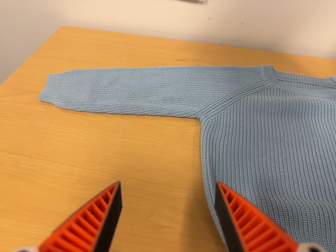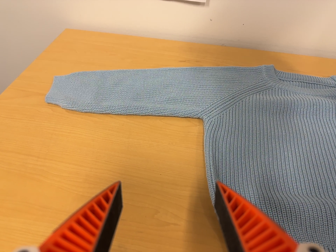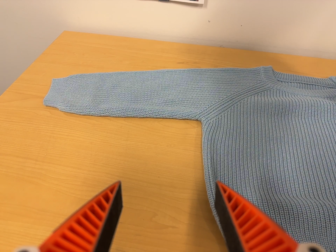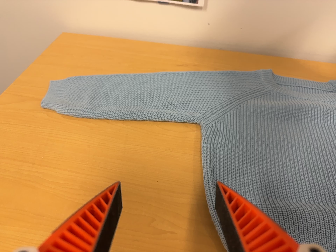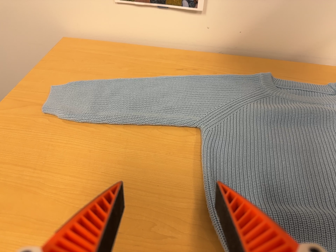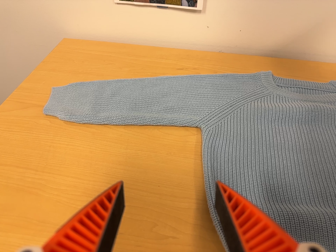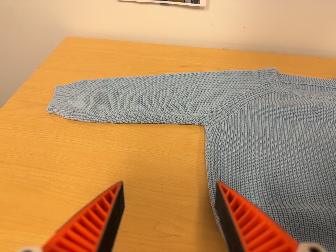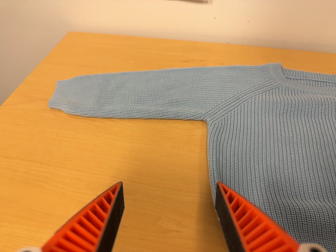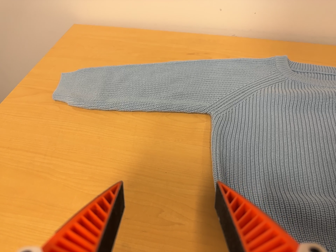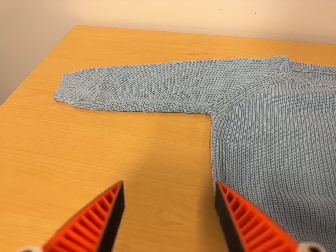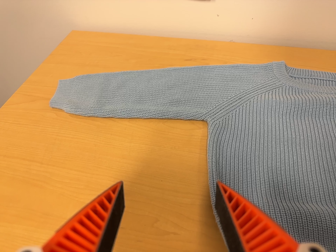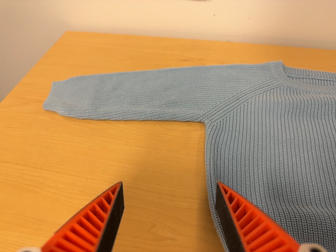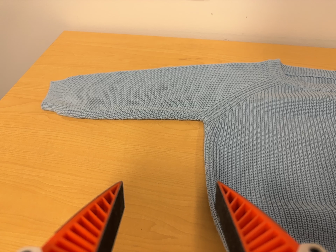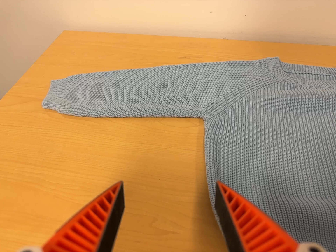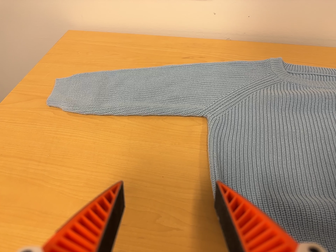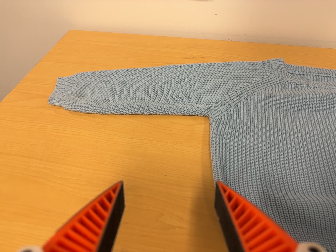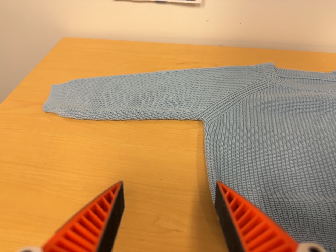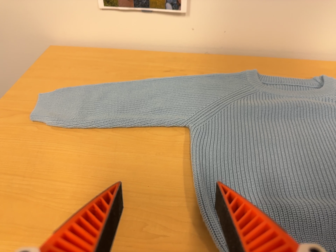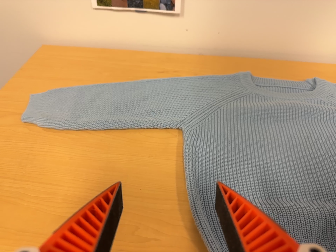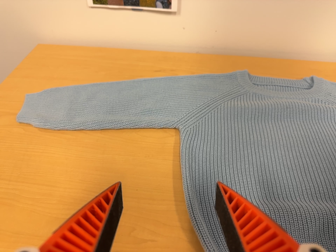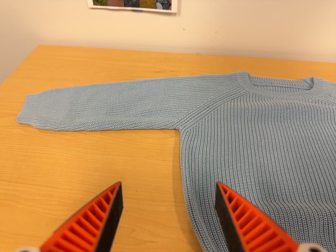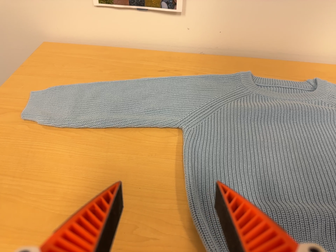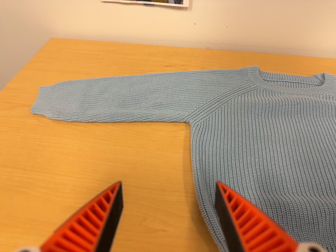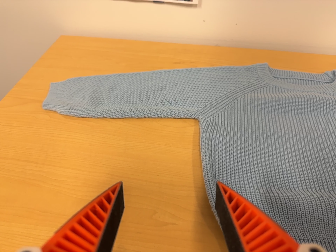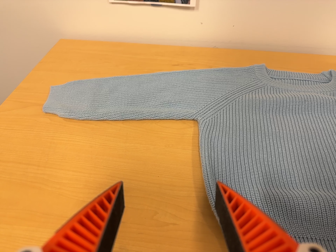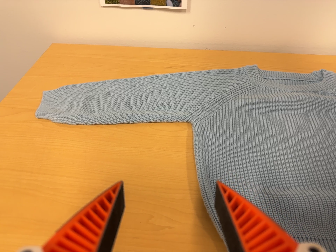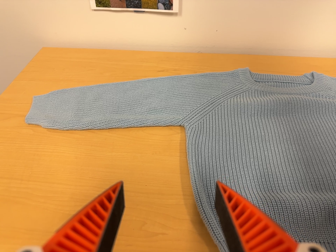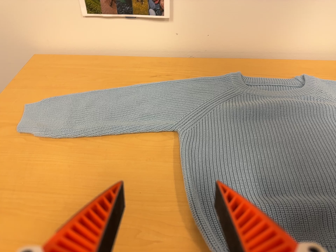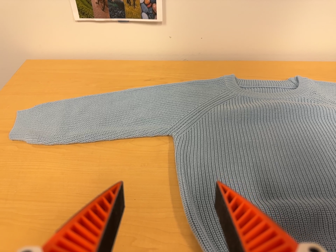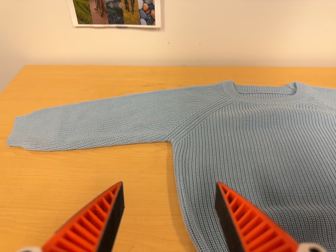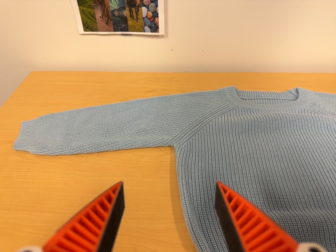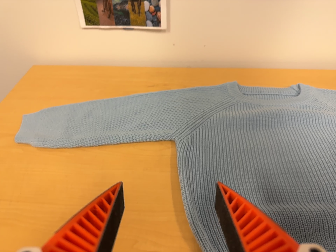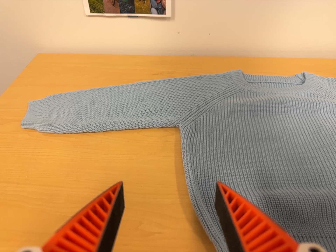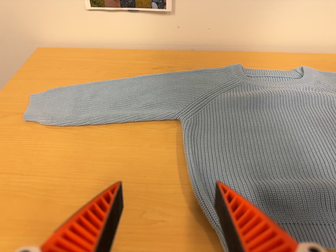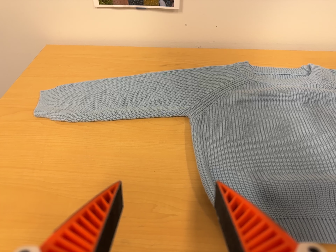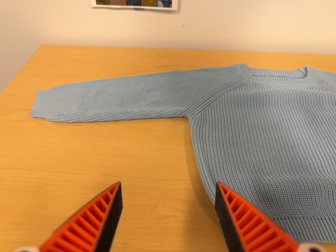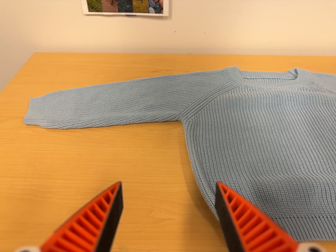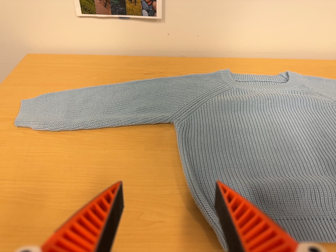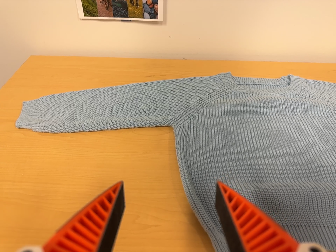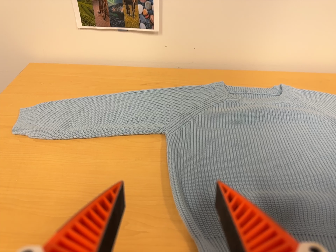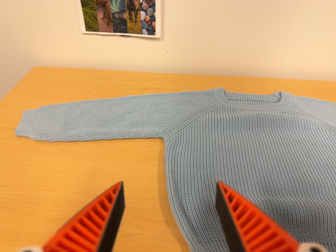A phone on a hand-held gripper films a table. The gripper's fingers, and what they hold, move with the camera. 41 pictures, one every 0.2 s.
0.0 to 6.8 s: The camera shifts only a little, or ends up much as it began.
6.8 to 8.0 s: The camera travels to its right, about 5 cm, so close, fixed things drift to the left.
The film runs backward here.
